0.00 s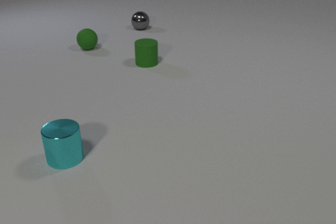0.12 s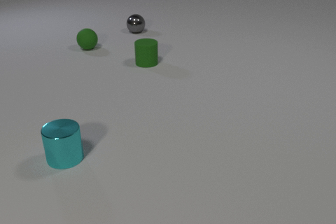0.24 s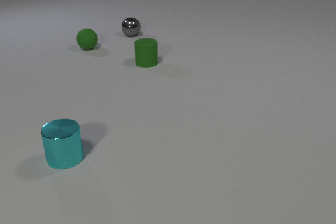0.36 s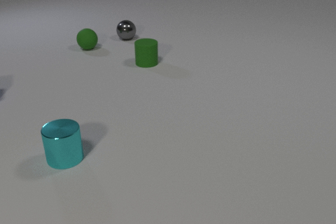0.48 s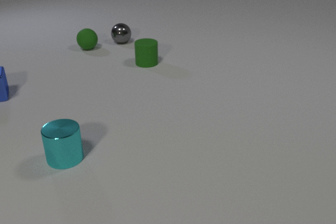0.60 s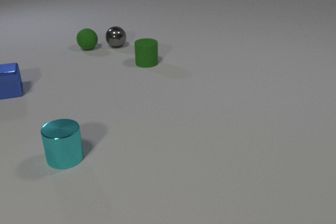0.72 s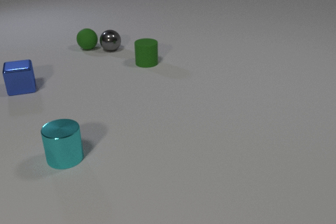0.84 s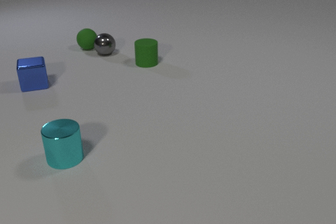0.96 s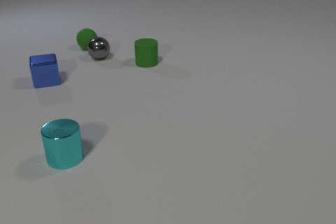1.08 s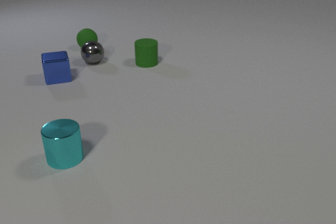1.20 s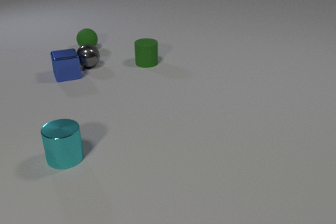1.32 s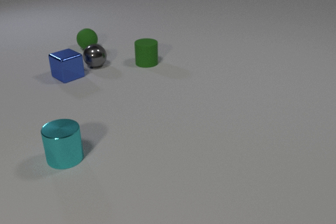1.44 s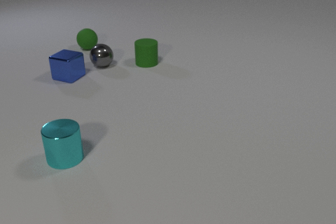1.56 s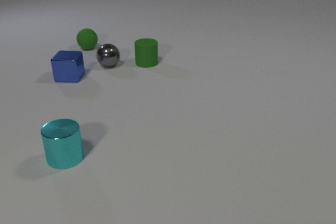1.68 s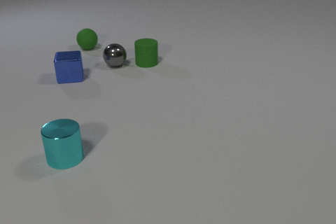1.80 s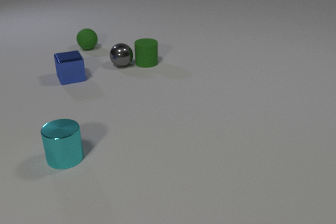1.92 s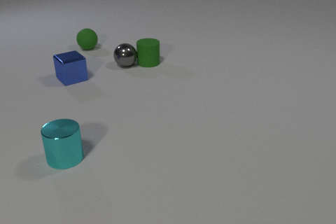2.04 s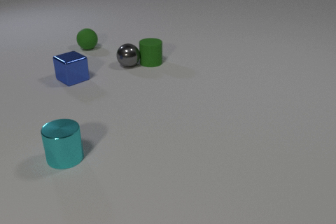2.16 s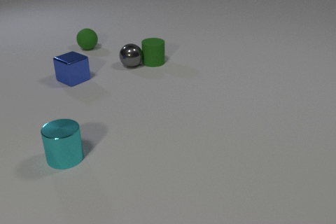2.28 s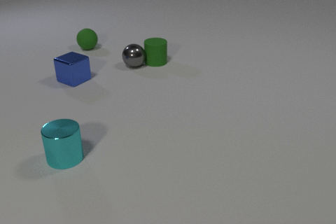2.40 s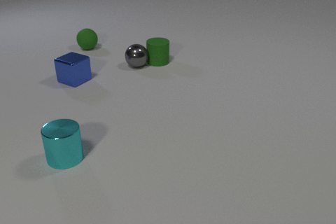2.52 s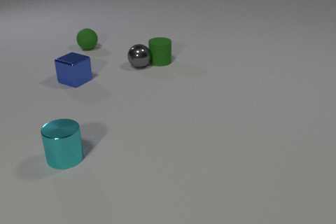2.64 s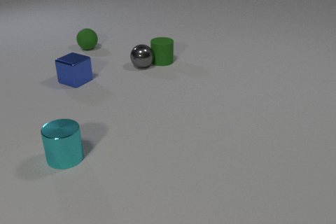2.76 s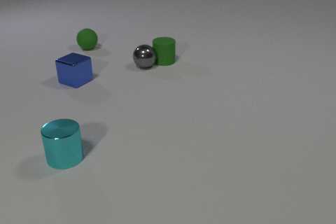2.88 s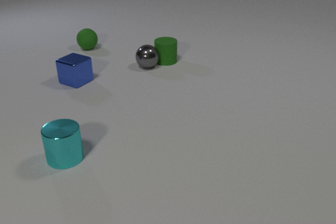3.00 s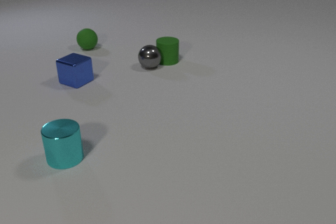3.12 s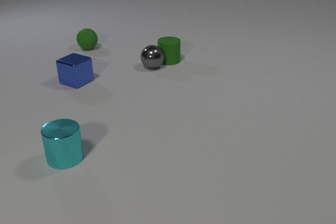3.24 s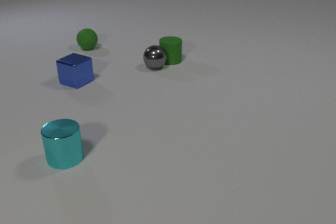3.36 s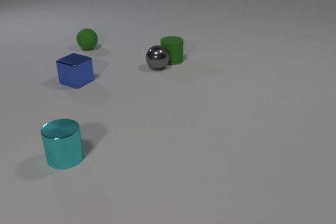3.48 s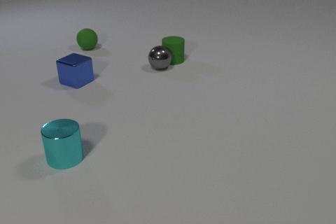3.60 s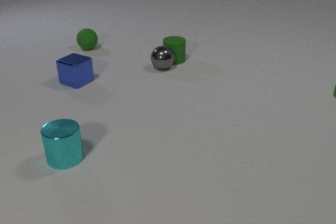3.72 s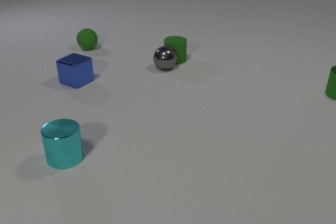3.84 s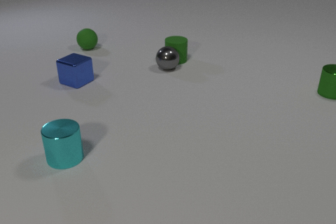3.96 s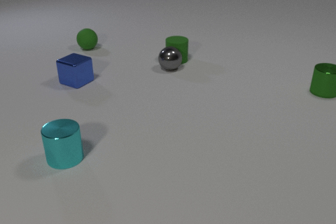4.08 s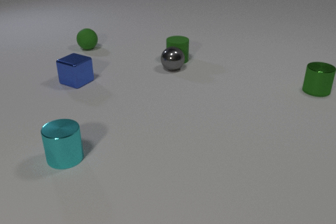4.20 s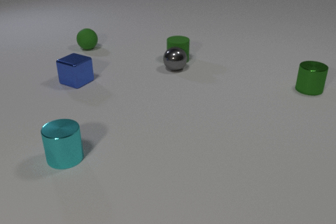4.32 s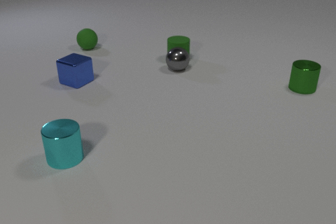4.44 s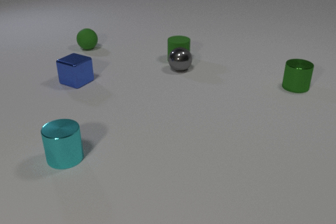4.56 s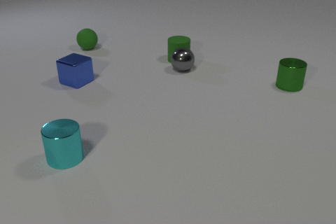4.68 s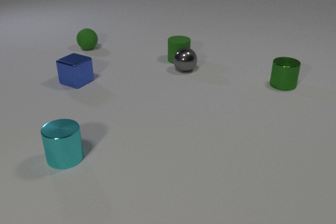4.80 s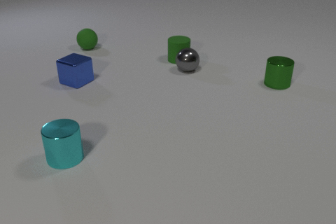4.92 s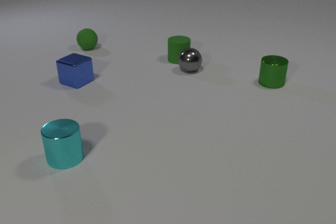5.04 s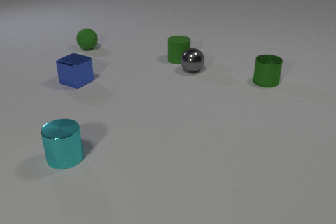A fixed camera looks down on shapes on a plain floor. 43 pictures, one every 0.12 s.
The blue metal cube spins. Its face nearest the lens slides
to the right.
The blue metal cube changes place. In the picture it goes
to the right.
0.00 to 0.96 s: The blue metal cube comes in at the left edge, slides to the right. The gray metal sphere rolls toward the camera and to the left.
0.96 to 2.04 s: The blue metal cube slides to the right, spins so that its near face slides to the right, counterclockwise seen from above. The gray metal sphere rolls to the right and toward the camera. The blue metal cube and the gray metal sphere collide. The gray metal sphere and the green rubber cylinder collide.
2.04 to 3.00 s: The blue metal cube slides toward the camera. The gray metal sphere rolls to the right. The green rubber cylinder slides to the right.
3.00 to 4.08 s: The gray metal sphere rolls to the right. The green rubber cylinder slides to the right. The green metal cylinder comes in at the right edge, slides to the left.
4.08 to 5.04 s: The gray metal sphere rolls to the right. The green metal cylinder slides to the left.
What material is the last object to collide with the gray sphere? rubber.
Are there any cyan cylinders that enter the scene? no.
What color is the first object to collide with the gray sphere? blue.
